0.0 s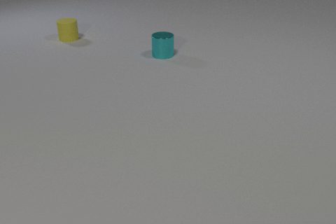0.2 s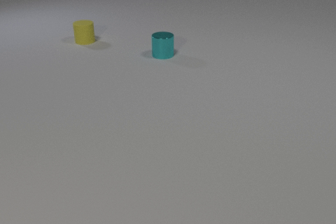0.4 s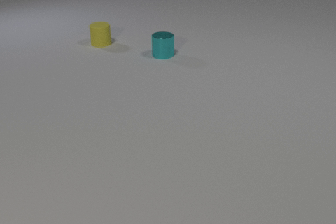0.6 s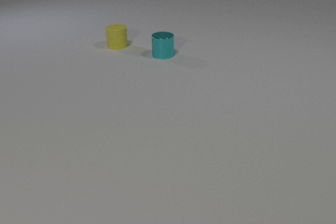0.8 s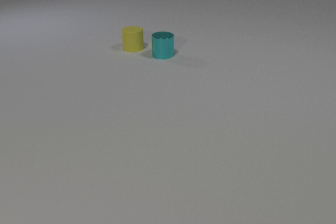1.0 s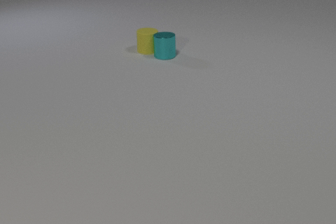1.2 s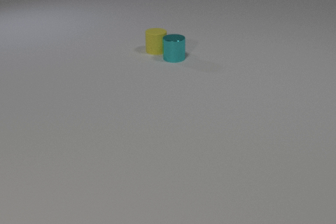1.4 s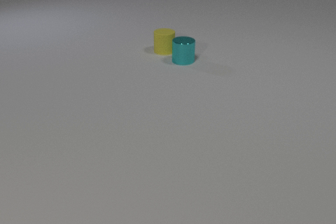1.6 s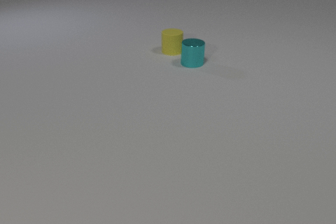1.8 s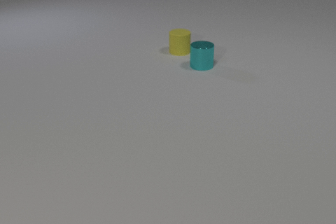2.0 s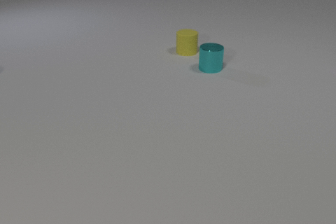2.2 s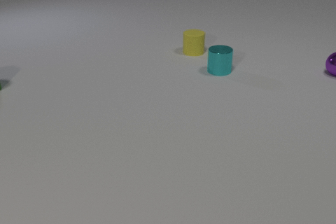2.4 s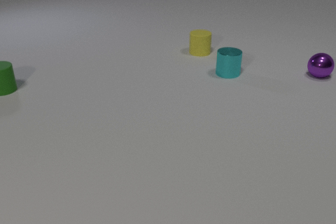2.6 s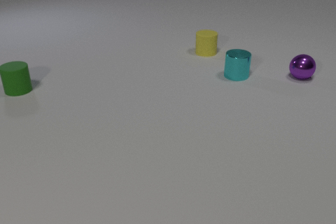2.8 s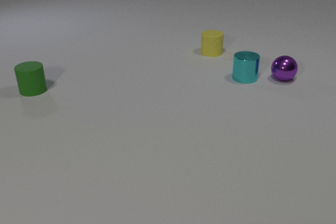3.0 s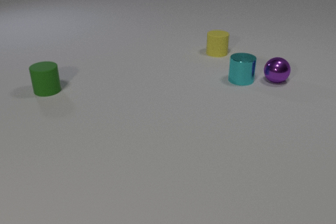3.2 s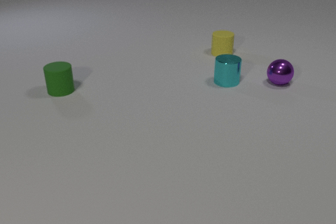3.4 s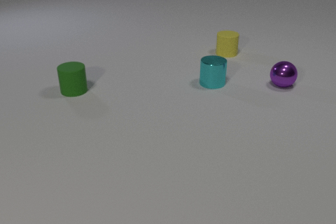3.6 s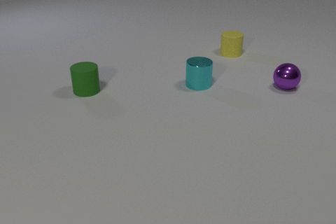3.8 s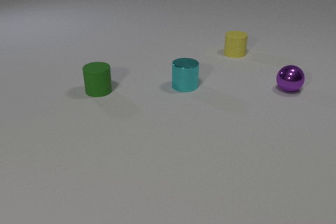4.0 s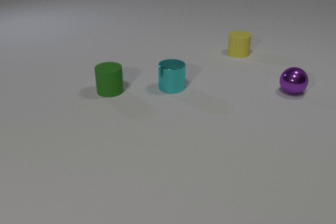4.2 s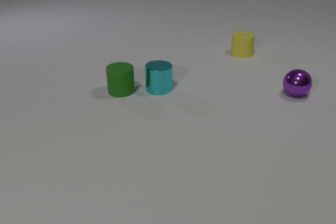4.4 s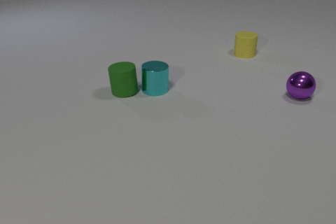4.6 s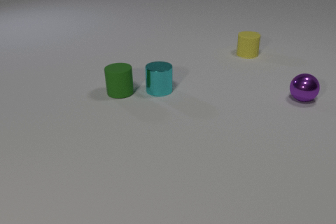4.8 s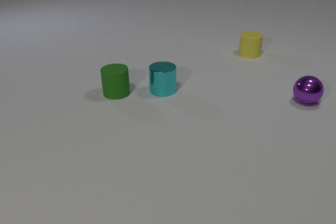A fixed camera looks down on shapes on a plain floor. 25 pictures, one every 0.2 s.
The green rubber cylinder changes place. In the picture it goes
to the right.
The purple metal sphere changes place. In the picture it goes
toward the camera.
0.0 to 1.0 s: The yellow rubber cylinder slides to the right and toward the camera. The yellow rubber cylinder and the cyan metal cylinder collide.
1.0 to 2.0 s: The yellow rubber cylinder slides to the right. The cyan metal cylinder slides to the right and toward the camera.
2.0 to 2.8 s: The yellow rubber cylinder slides to the right. The cyan metal cylinder slides to the right and toward the camera. The purple metal sphere comes in at the right edge, rolls to the left and toward the camera. The green rubber cylinder comes in at the left edge, slides to the right and toward the camera.
2.8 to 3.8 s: The yellow rubber cylinder slides to the right. The cyan metal cylinder slides to the left and toward the camera. The purple metal sphere rolls toward the camera. The green rubber cylinder slides to the right. The cyan metal cylinder and the purple metal sphere collide.
3.8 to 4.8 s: The yellow rubber cylinder slides to the right. The cyan metal cylinder slides to the left and toward the camera. The purple metal sphere rolls toward the camera and to the right. The green rubber cylinder slides to the right and toward the camera. The cyan metal cylinder and the green rubber cylinder collide.
How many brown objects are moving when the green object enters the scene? 0.
How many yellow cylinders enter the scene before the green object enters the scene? 0.
How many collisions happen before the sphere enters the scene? 1.
